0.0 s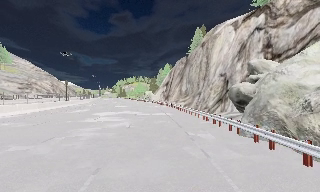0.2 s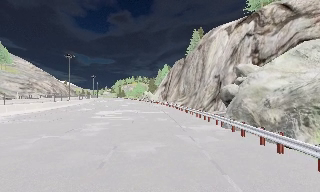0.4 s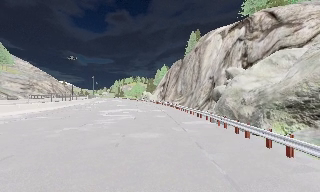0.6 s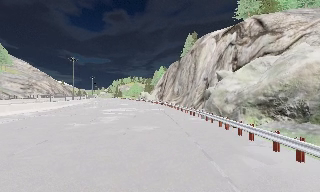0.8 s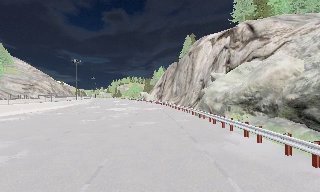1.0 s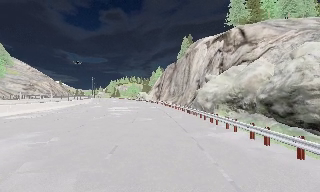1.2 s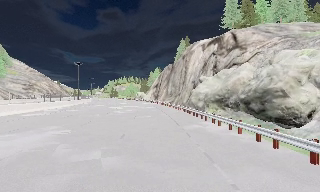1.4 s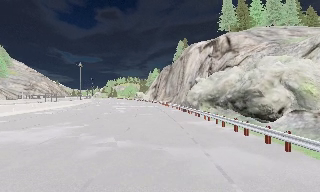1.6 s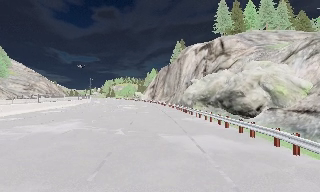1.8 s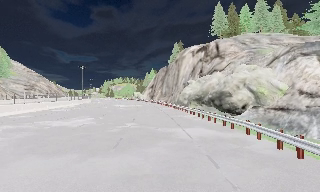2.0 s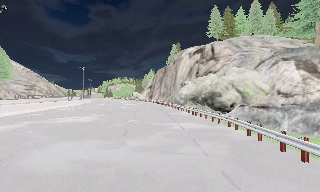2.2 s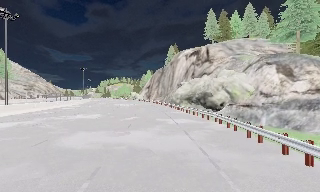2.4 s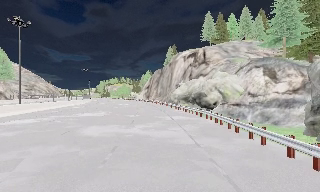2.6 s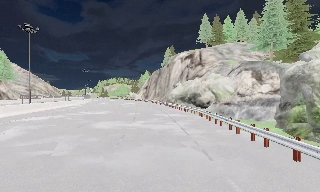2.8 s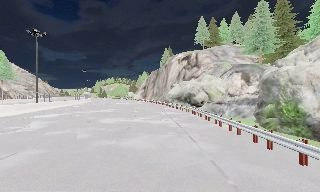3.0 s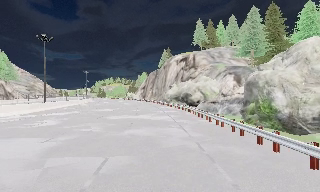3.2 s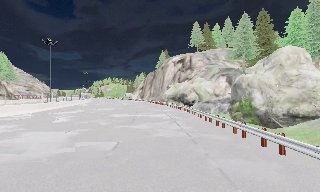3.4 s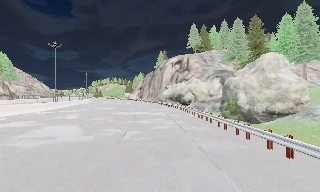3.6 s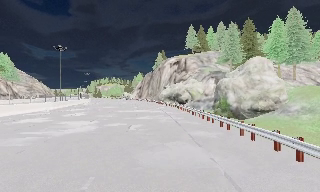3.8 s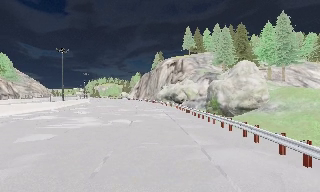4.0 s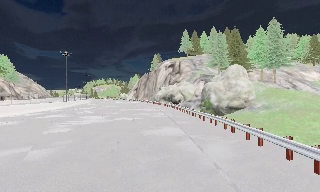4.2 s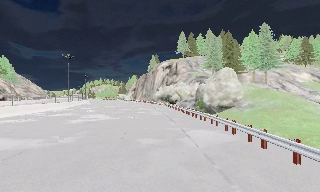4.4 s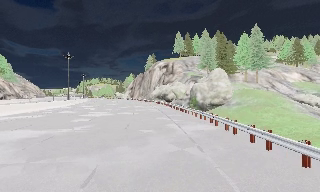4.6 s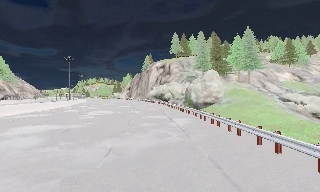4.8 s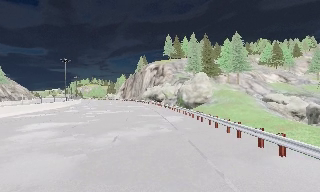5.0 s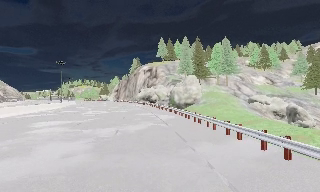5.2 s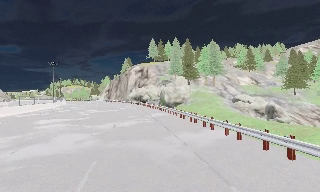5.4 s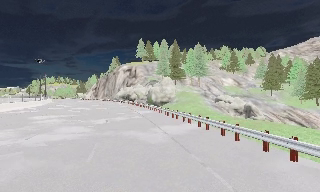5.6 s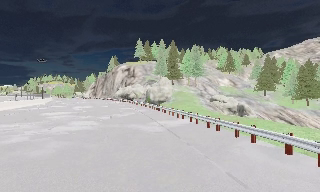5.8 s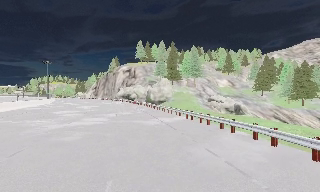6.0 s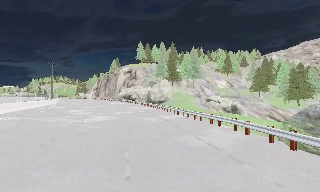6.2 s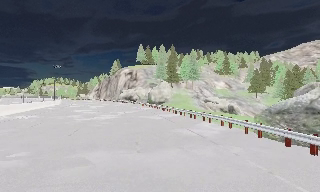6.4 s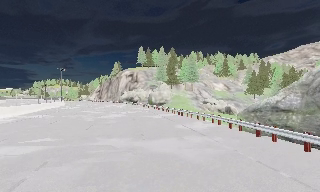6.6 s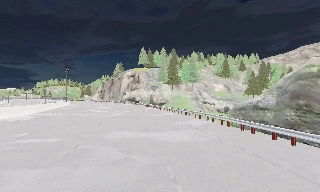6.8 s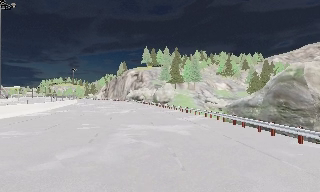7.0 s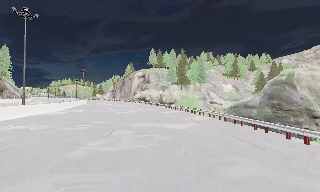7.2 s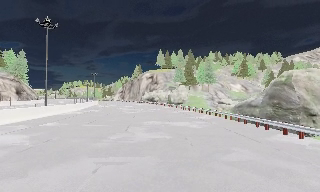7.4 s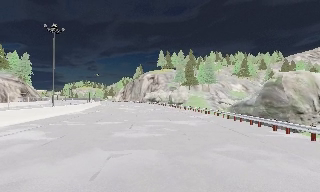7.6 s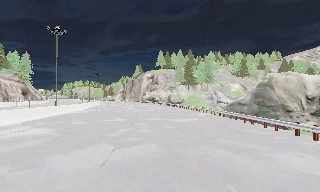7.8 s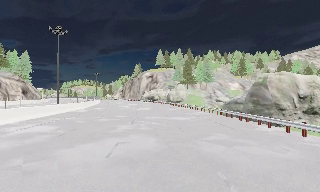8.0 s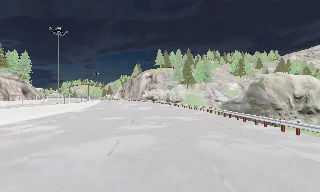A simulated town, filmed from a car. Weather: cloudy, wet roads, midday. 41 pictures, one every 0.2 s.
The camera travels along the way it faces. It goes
backward.
0.0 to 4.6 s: The scene slides to the left, as the camera pans about 15 degrees to its right. It travels backward, about 45 m, so what stands in front gets smaller.
4.6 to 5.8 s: The camera swings to its right by about 15 degrees, and the scene slides to the left. It travels backward, about 12 m, so what stands in front gets smaller.
5.8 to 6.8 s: The camera travels backward, about 10 m, so what stands in front gets smaller.
6.8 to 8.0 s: The camera travels backward, about 6 m, so what stands in front gets smaller. It loses speed.
The film runs backward here.
